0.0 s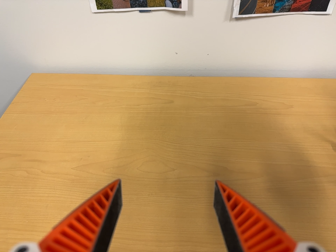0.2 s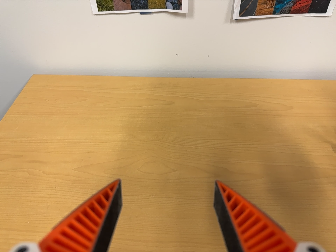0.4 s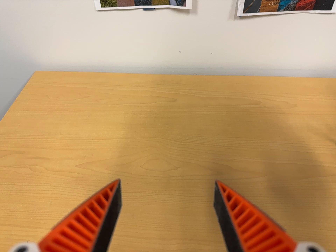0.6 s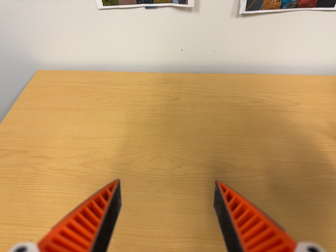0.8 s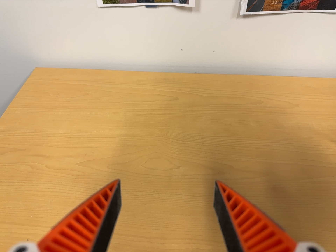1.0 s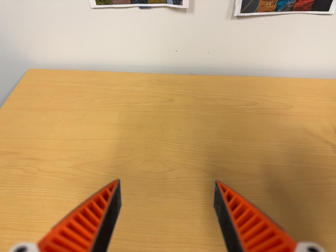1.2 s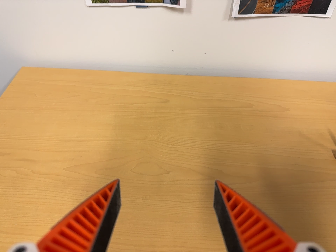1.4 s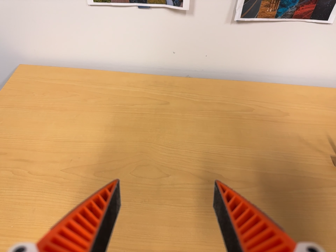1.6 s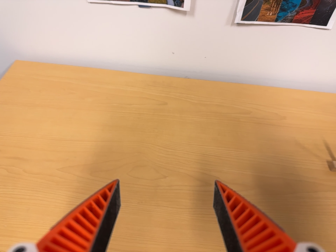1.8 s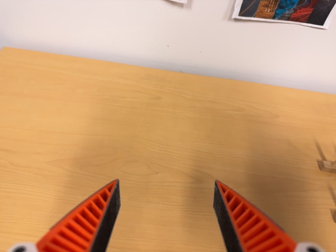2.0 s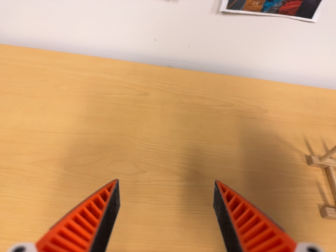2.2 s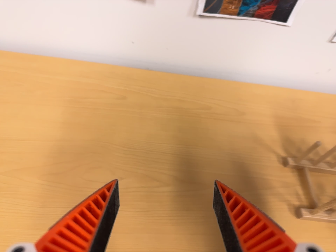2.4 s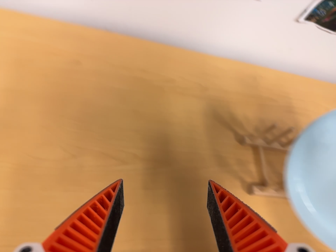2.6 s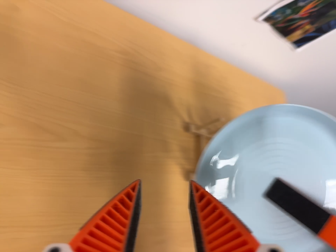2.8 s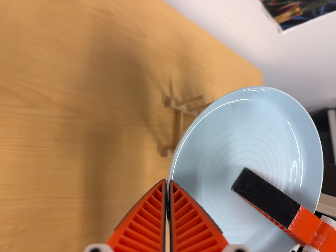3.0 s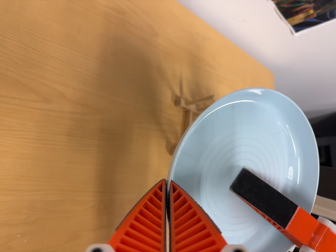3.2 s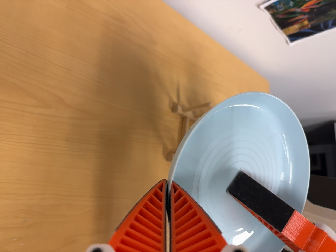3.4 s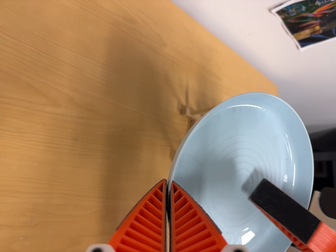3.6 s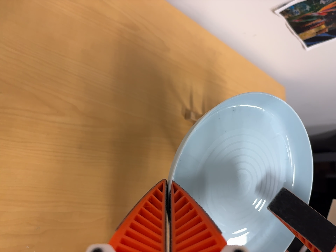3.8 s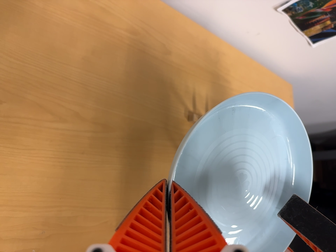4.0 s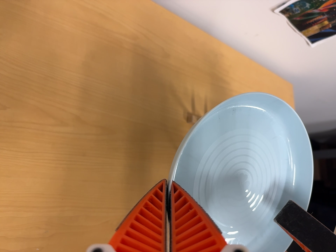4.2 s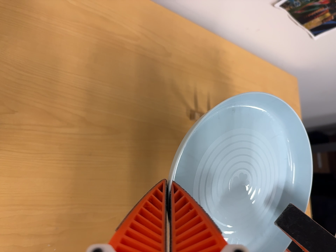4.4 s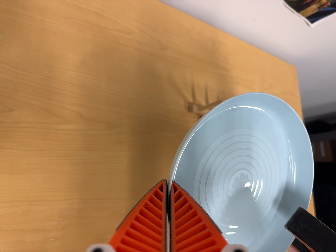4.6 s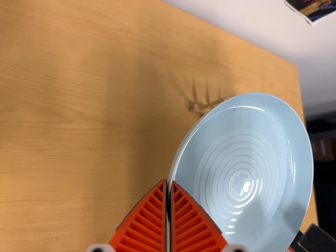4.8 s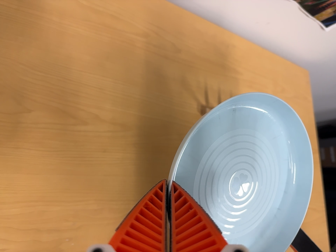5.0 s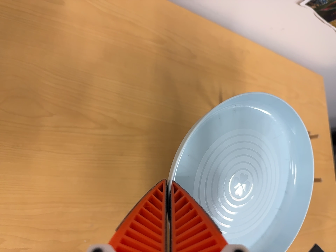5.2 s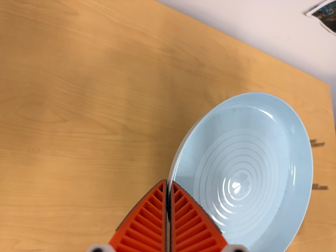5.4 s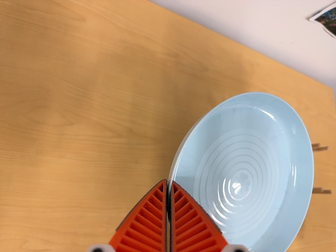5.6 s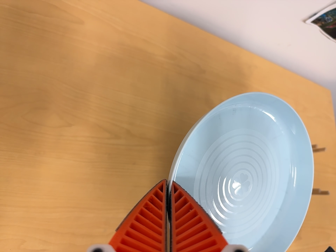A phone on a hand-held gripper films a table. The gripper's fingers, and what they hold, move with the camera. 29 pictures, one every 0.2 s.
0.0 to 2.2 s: The camera pans to its right by about 10 degrees. It travels toward the top of its view, about 6 cm.
2.2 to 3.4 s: The camera pans to its right by about 30 degrees. It travels to its left, toward the top of its view and forward, about 10 cm. Its aim tips toward the bottom of its view by about 20 degrees, and the scene shifts upward. It rolls about its line of sight by about 20 degrees, and the scene rotates clockwise.
3.4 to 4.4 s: The camera travels to its right, about 6 cm.
4.4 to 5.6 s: The camera shifts only a little, or ends up much as it began.
The film runs backward here.
